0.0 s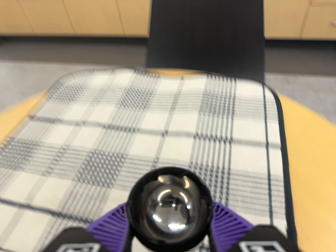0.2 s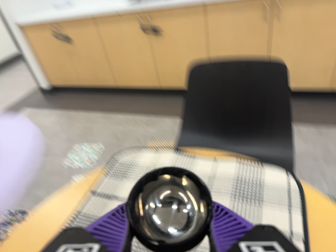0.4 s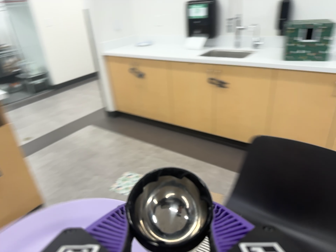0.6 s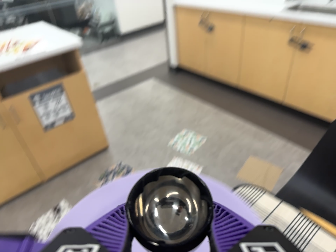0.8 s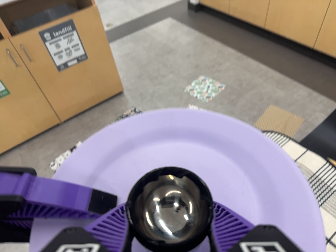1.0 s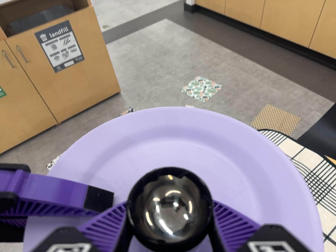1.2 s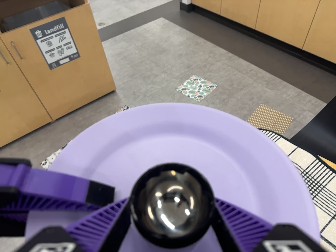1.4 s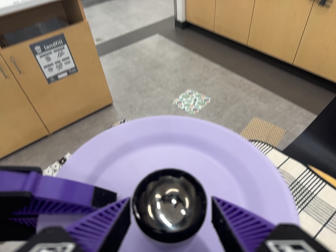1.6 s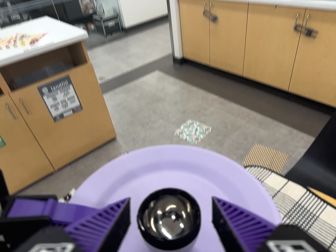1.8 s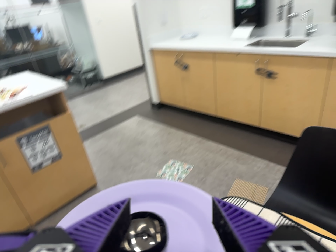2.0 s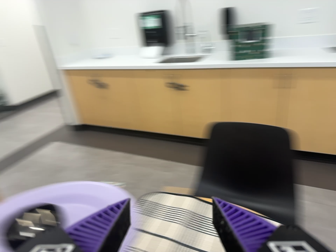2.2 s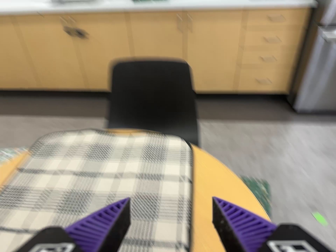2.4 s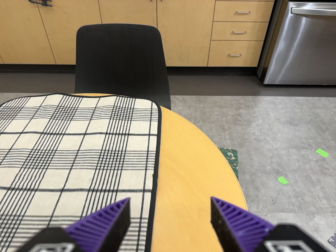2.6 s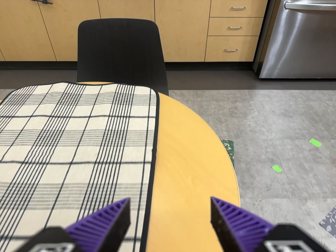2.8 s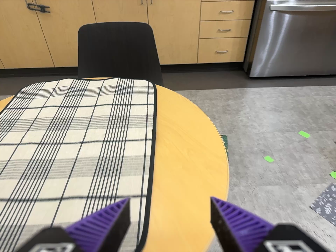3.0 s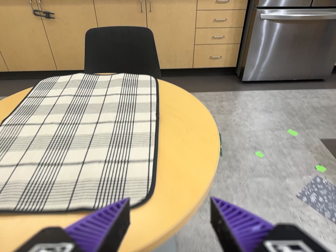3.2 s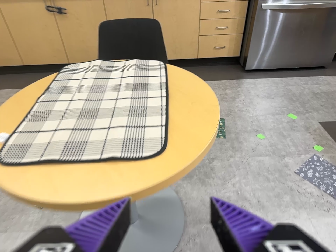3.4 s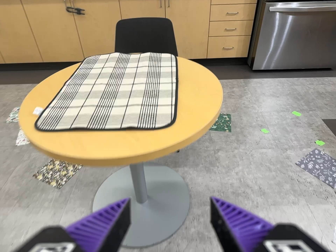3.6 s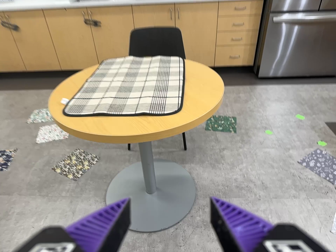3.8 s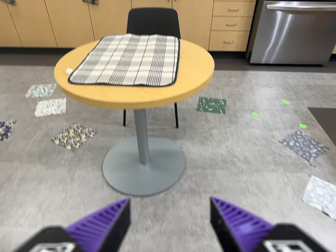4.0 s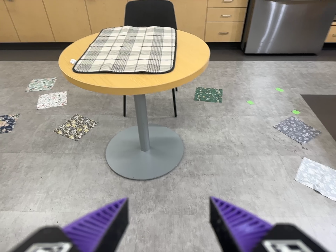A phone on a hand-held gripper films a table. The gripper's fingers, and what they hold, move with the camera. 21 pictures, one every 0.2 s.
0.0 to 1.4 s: The camera swings to its left by about 30 degrees, and the scene slides to the right. It travels toward the top of its view, to its left and backward, about 30 cm, so close, fixed things drift downward. It rolls about its line of sight by about 20 degrees, and the scene rotates clockwise.
1.4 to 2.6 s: The camera swings to its right by about 45 degrees, and the scene slides to the left. It travels toward the bottom of its view, to its right and backward, about 36 cm, so close, fixed things drift upward. Its aim tips toward the top of its view by about 10 degrees. It rolls about its line of sight by about 20 degrees, and the scene rotates counterclockwise.
2.6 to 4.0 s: The camera travels backward and toward the bottom of its view, about 90 cm, so what stands in front gets smaller.
The film runs backward here.
